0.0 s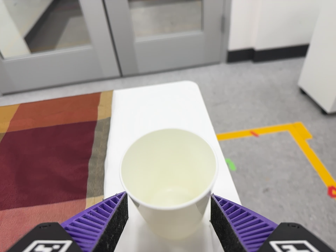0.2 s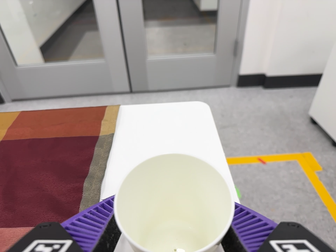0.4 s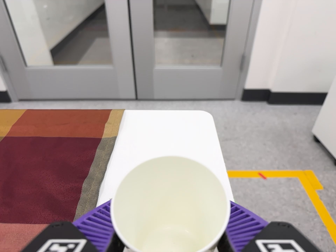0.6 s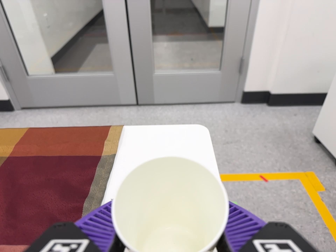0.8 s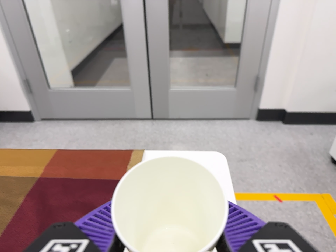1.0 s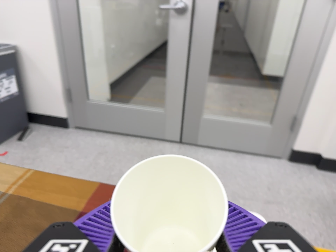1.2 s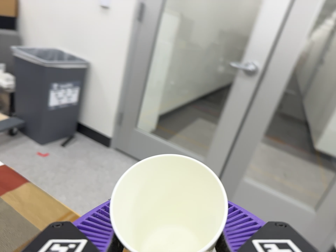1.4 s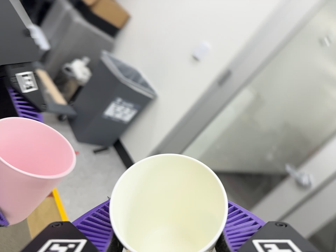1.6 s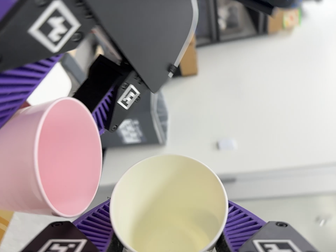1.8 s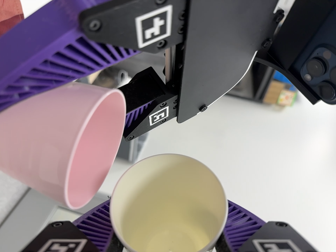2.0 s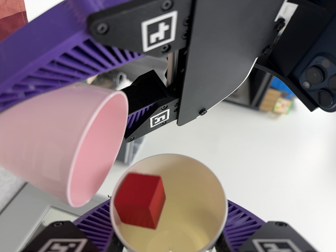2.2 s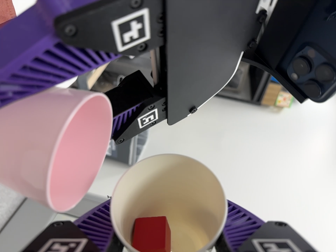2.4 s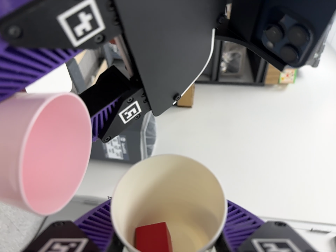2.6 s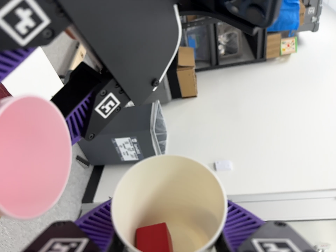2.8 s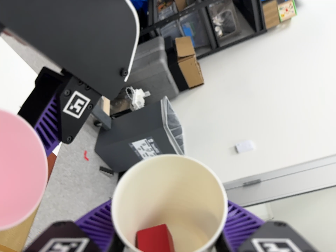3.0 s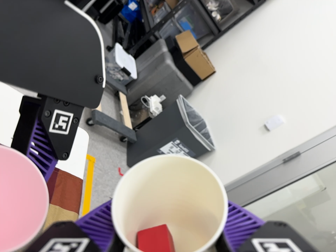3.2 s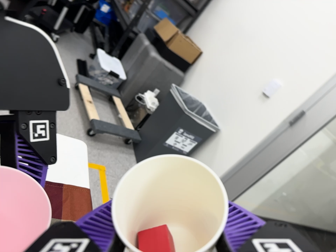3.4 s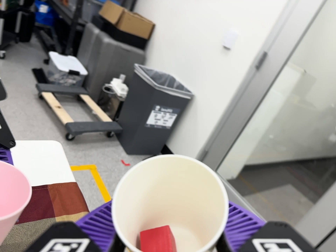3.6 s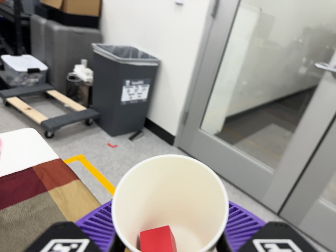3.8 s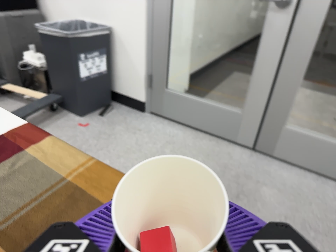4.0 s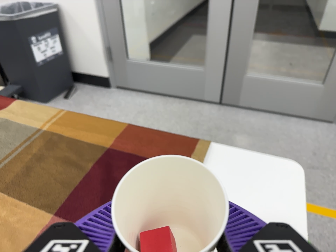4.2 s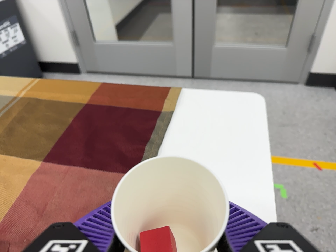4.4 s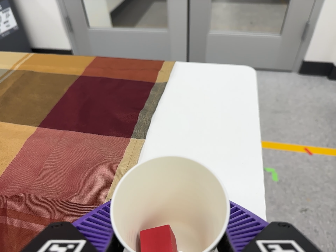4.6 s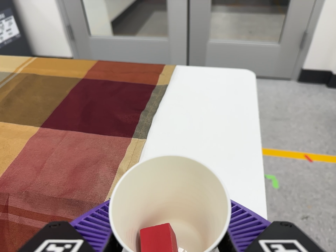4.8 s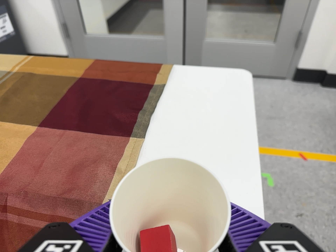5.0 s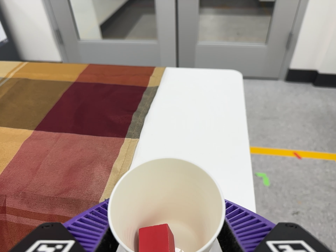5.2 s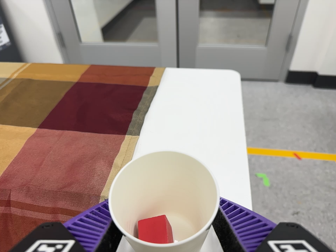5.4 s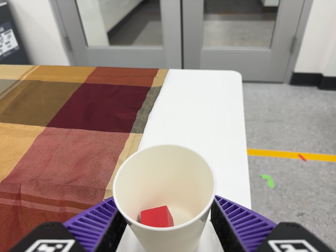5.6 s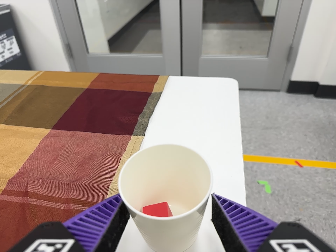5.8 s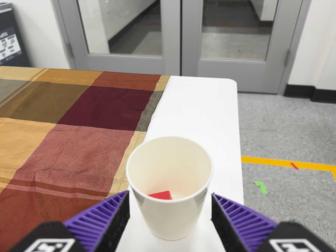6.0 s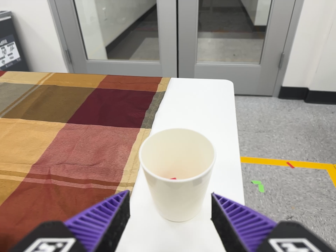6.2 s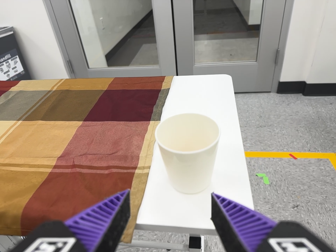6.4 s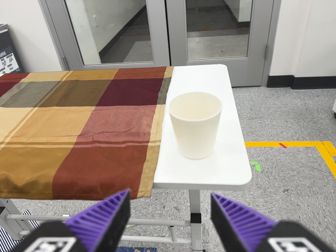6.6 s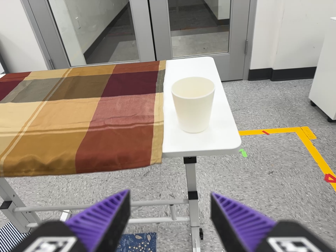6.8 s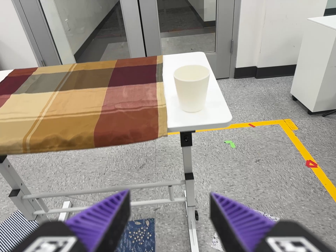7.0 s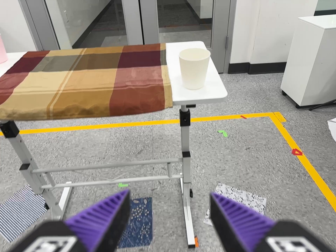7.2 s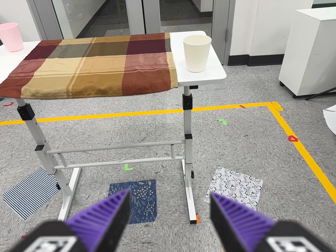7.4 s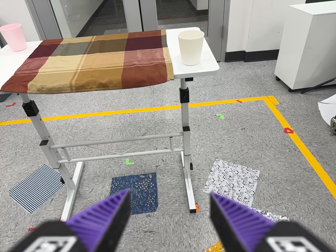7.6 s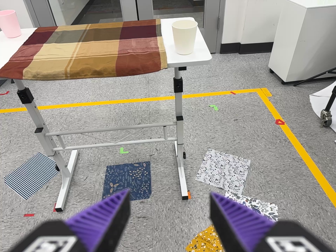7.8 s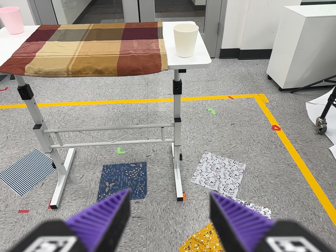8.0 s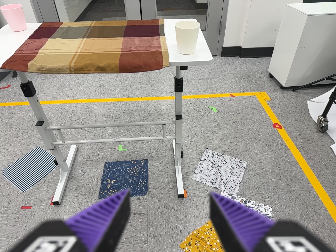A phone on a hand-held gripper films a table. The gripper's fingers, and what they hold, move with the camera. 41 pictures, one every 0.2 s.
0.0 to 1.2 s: The scene slides to the right, as the camera pans about 20 degrees to its left. It travels toward the top of its view and to its left, about 20 cm, so close, fixed things drift downward. Its aim tips toward the top of its view by about 20 degrees, and the scene shifts downward. It rolls about its line of sight by about 35 degrees, and the scene rotates clockwise.
1.2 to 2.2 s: The camera travels to its left and toward the top of its view, about 18 cm, so close, fixed things drift to the right. Its aim tips toward the top of its view by about 25 degrees, and the scene shifts downward. It rolls about its line of sight by about 95 degrees, and the scene rotates clockwise.
2.2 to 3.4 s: The camera pans to its left by about 10 degrees. It travels to its right and toward the bottom of its view, about 18 cm. Its aim tips toward the bottom of its view by about 10 degrees, and the scene shifts upward. It rolls about its line of sight by about 80 degrees, and the scene rotates counterclockwise.
3.4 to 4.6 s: The scene slides to the left, as the camera pans about 25 degrees to its right. It travels toward the bottom of its view and backward, about 36 cm, so close, fixed things drift upward. Its aim tips toward the bottom of its view by about 20 degrees, and the scene shifts upward. It rolls about its line of sight by about 45 degrees, and the scene rotates counterclockwise.
4.6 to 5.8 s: The camera travels backward, about 8 cm, so what stands in front gets smaller.
5.8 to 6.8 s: The camera travels backward and toward the bottom of its view, about 34 cm, so what stands in front gets smaller. It rolls about its line of sight by about 10 degrees, and the scene rotates counterclockwise.
6.8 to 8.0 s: The camera travels backward and toward the bottom of its view, about 30 cm, so what stands in front gets smaller.
The film runs backward here.
